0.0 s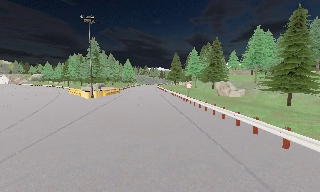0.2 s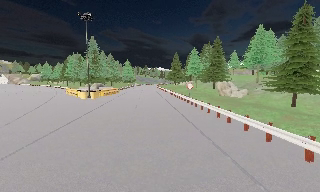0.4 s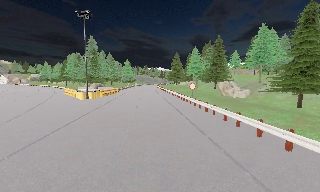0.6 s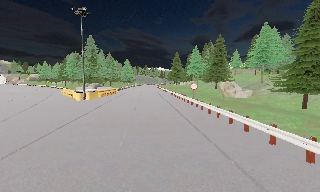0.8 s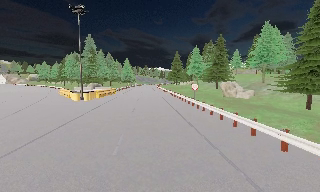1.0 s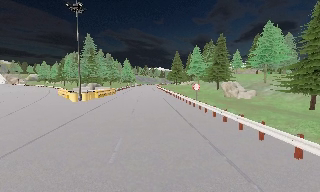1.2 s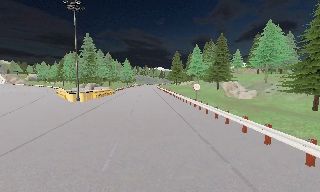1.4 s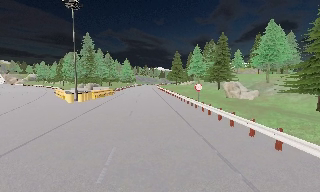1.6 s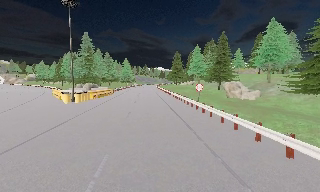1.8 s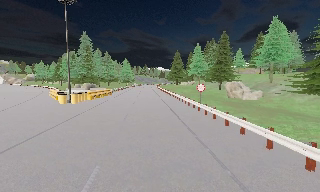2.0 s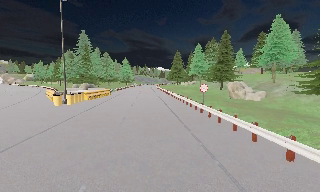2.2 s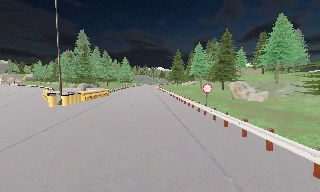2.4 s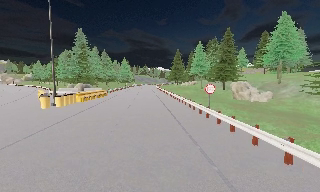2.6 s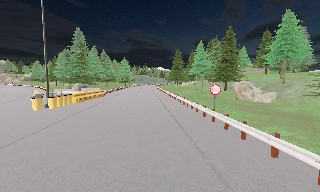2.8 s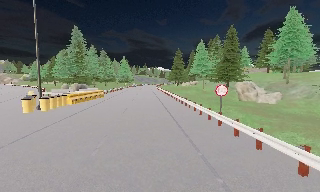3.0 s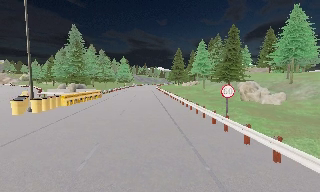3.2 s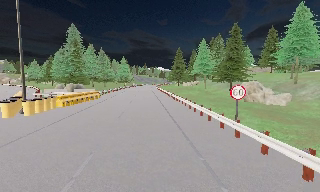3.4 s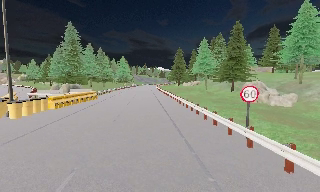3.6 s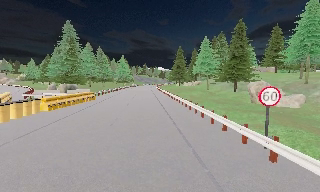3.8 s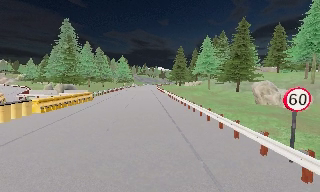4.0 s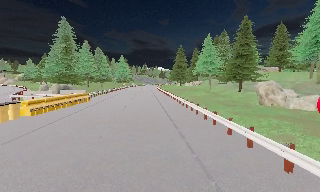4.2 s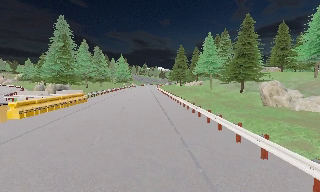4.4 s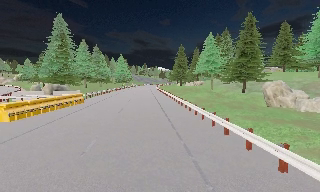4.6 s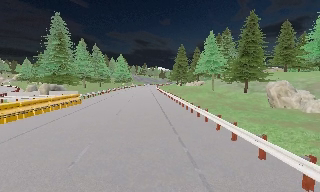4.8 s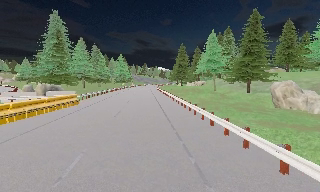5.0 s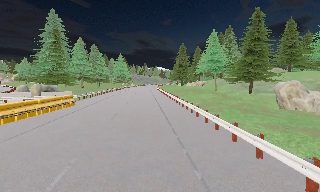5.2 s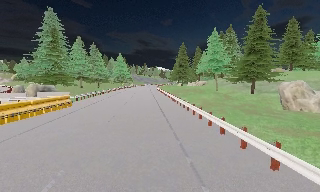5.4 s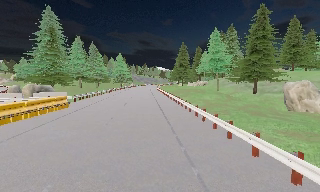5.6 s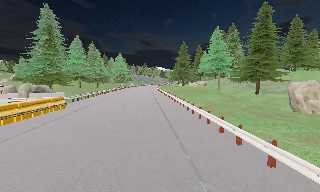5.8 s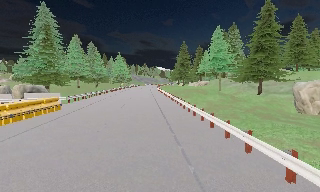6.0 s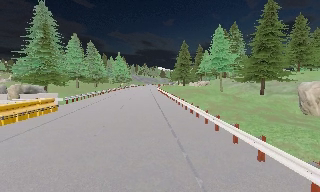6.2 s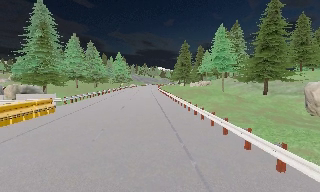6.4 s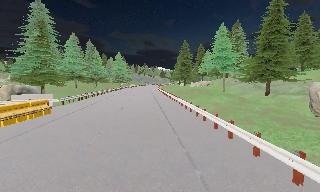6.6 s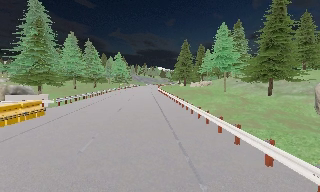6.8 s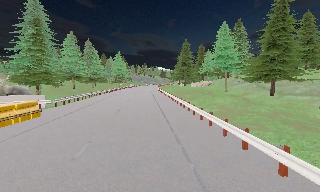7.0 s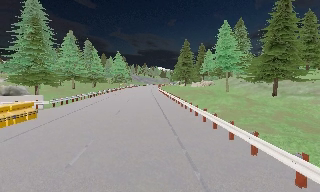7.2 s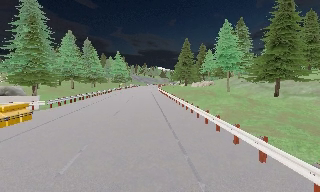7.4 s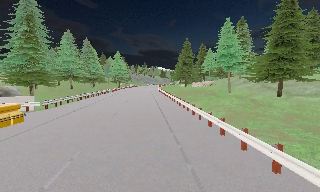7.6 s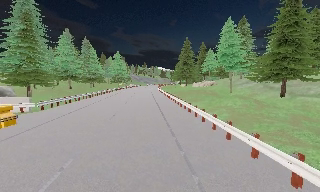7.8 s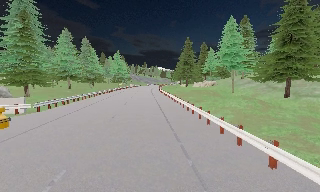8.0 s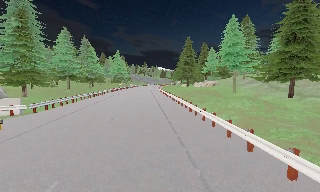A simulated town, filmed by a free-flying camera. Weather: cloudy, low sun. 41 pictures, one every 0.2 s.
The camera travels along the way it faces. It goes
forward.
0.0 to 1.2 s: The camera travels forward, about 4 m, so what stands in front looms larger. It loses speed.
1.2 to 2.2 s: The camera travels forward, about 3.5 m, so what stands in front looms larger. It gains speed.
2.2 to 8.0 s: The camera travels forward, about 20 m, so what stands in front looms larger. It loses speed.
The film runs forward here.
